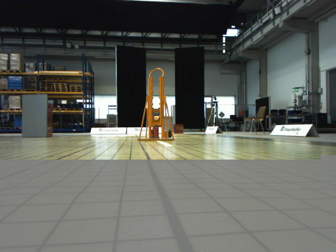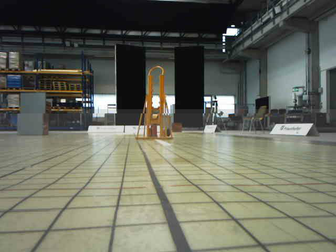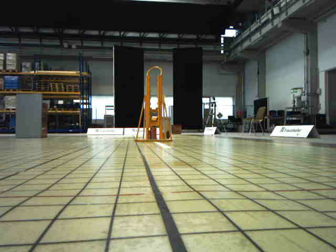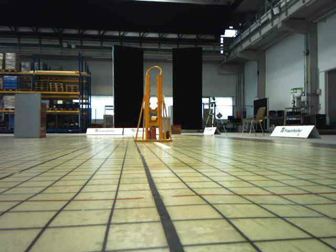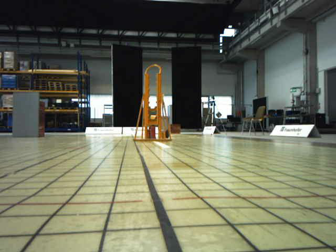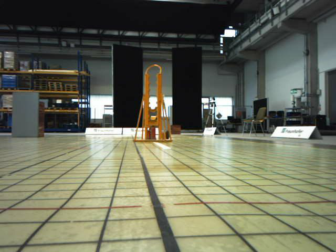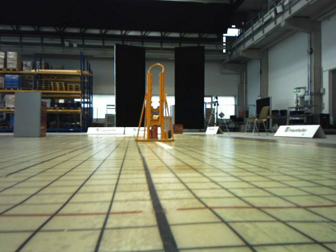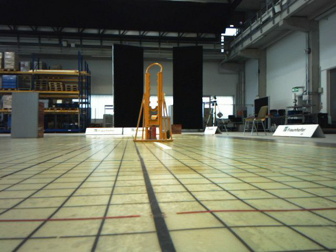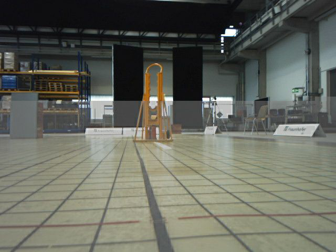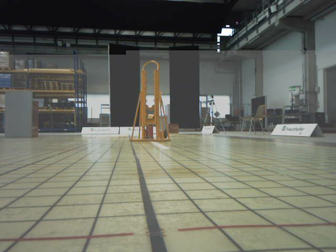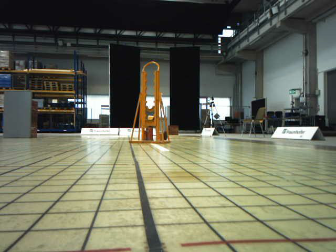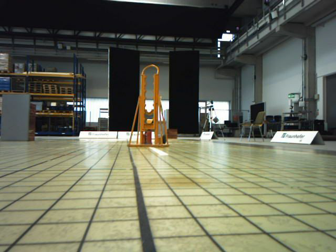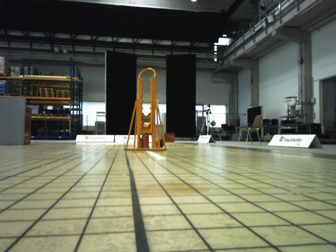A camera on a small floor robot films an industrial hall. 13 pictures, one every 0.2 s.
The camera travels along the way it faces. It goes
forward.
0.0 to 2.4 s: The camera travels forward, about 0.5 m, so what stands in front looms larger.
The film runs forward here.
